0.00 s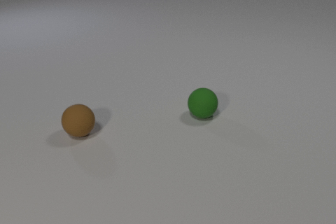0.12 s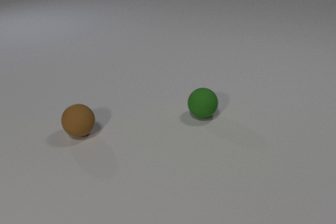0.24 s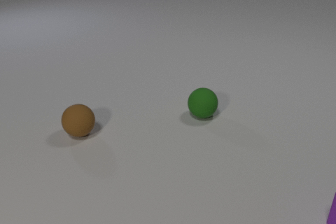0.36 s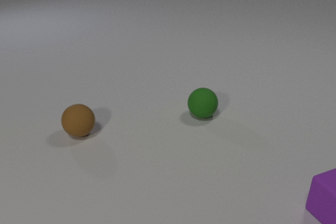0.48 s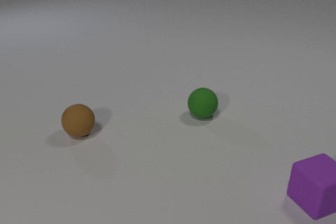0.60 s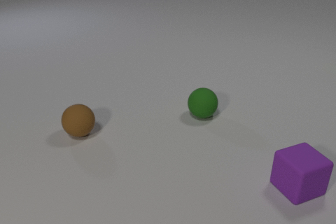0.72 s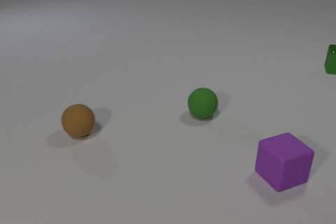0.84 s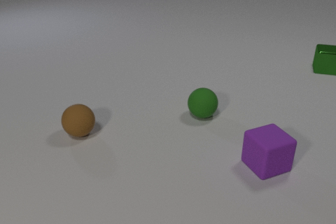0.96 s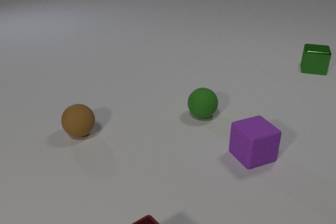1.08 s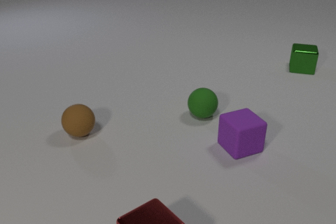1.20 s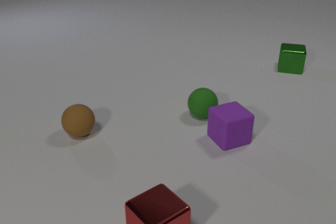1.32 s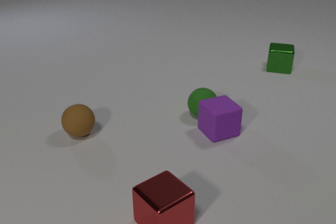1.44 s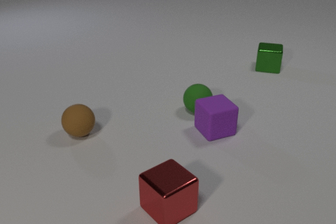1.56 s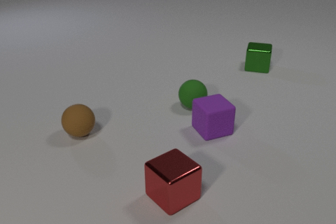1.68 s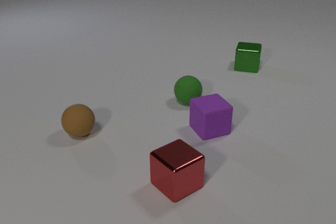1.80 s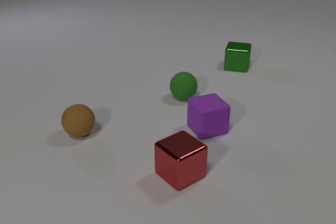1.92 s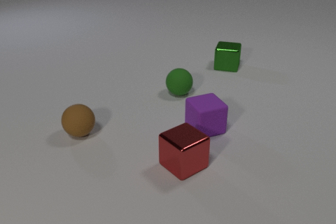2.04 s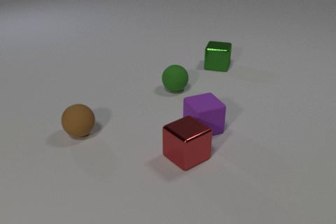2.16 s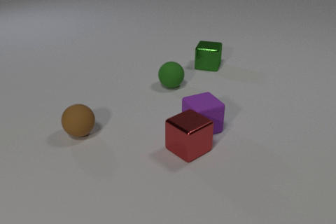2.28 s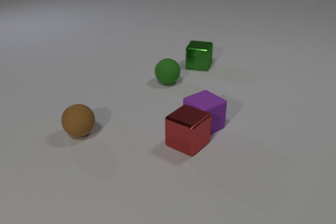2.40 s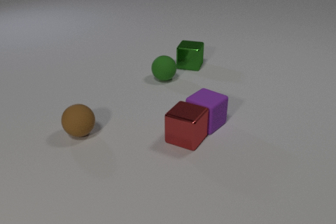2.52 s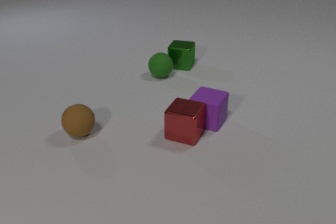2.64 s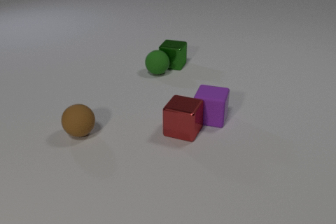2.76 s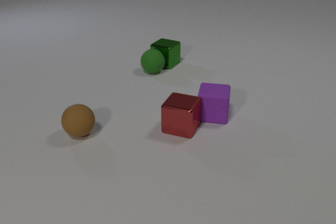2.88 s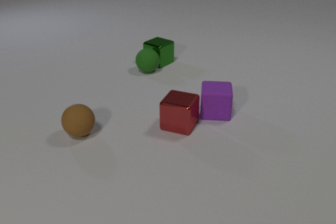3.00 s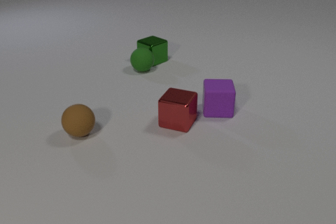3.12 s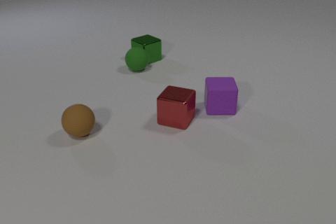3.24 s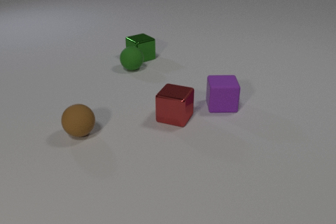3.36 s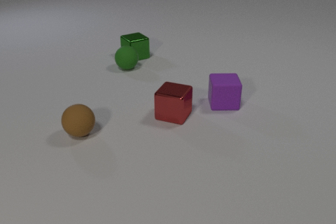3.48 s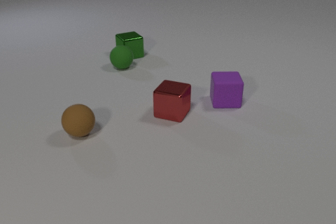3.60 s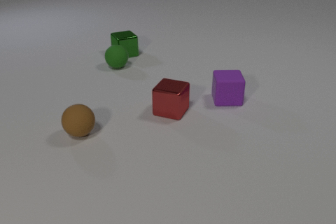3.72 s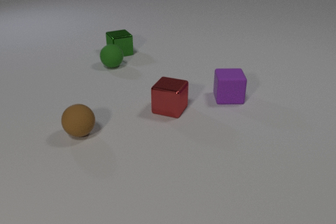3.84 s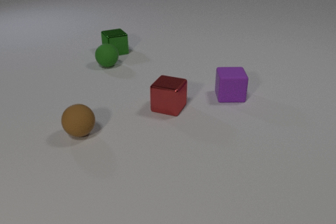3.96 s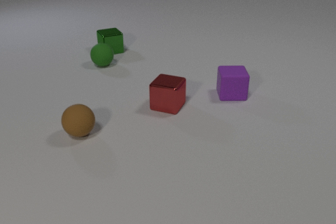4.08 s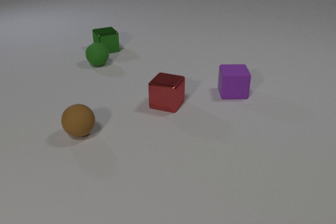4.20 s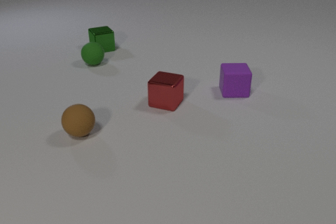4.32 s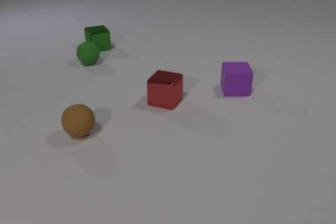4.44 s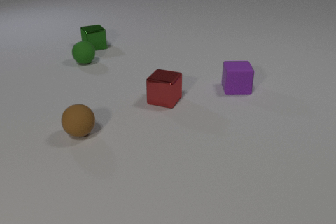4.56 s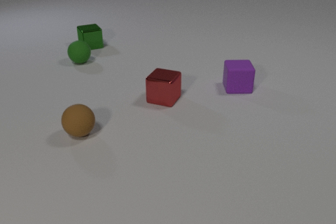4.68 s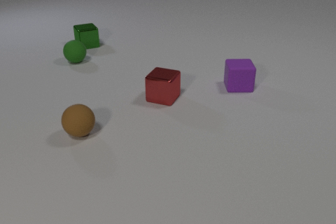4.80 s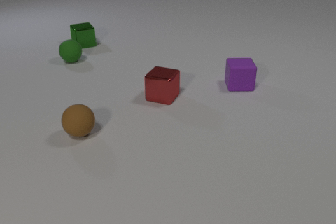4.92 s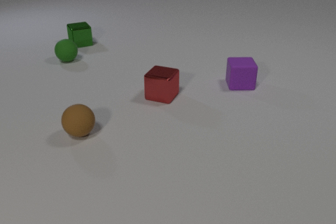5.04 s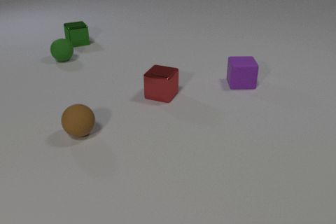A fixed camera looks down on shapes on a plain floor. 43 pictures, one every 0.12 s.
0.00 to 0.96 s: The purple rubber cube comes in at the right edge, slides to the left and away from the camera. The red metal cube comes in at the bottom edge. The green metal cube comes in at the right edge, slides to the left.
0.96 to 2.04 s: The purple rubber cube slides to the left and away from the camera. The green rubber sphere rolls away from the camera and to the left. The red metal cube slides away from the camera. The green metal cube slides to the left. The purple rubber cube and the green rubber sphere collide.
2.04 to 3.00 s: The purple rubber cube slides away from the camera, spins counterclockwise seen from above by about 60 degrees, its near face sliding to the right. The green rubber sphere rolls away from the camera and to the left. The red metal cube slides away from the camera, spins counterclockwise seen from above by about 30 degrees, its near face sliding to the right. The green metal cube slides to the left, spins clockwise seen from above by about 30 degrees, its near face sliding to the left. The purple rubber cube and the red metal cube collide. The green rubber sphere and the green metal cube collide.
3.00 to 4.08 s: The purple rubber cube slides away from the camera. The green rubber sphere rolls to the left and away from the camera. The red metal cube slides away from the camera. The green metal cube slides to the left and away from the camera, spins clockwise seen from above by about 15 degrees, its near face sliding to the left.
4.08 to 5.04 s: The purple rubber cube slides away from the camera. The green rubber sphere rolls to the left and away from the camera. The red metal cube slides away from the camera. The green metal cube slides to the left and away from the camera.
Are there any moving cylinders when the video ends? no.
What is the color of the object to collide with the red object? purple.
What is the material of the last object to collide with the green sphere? metal.
